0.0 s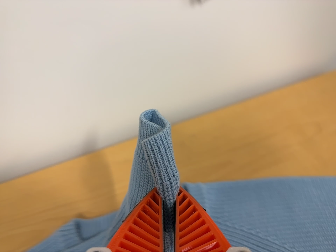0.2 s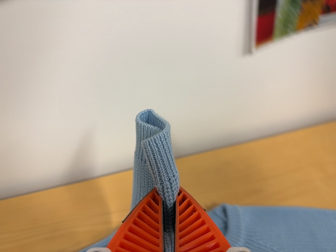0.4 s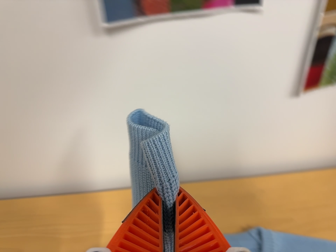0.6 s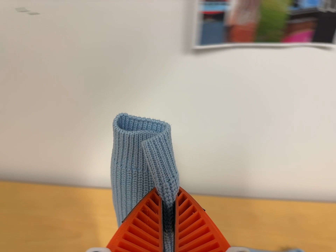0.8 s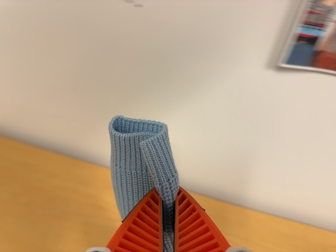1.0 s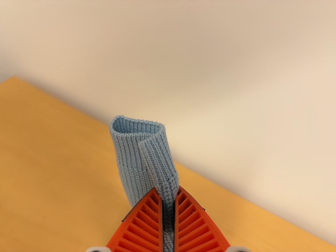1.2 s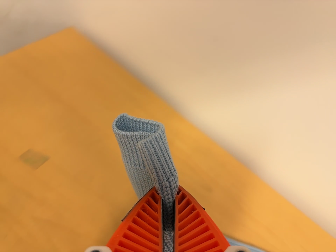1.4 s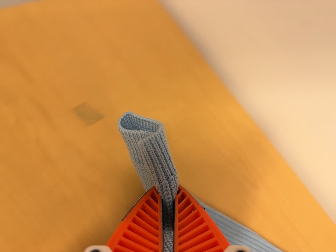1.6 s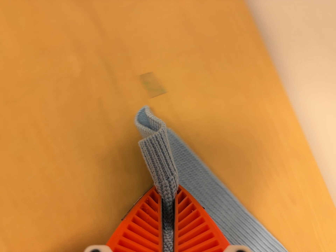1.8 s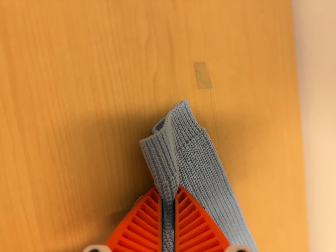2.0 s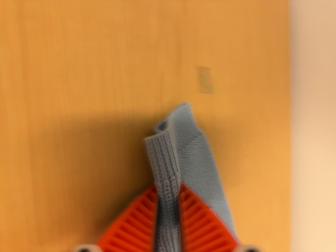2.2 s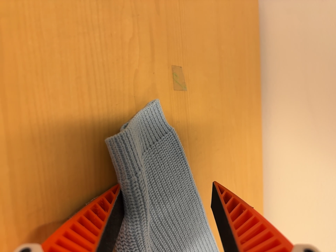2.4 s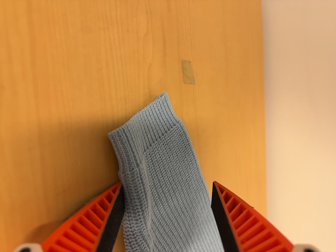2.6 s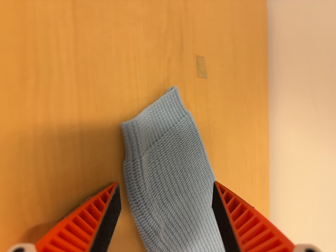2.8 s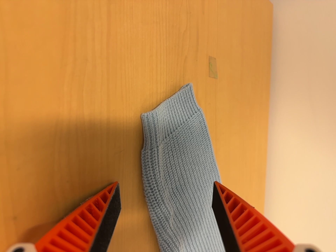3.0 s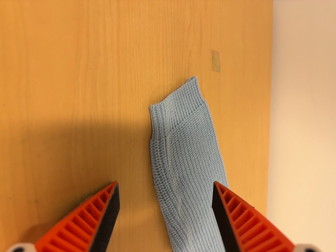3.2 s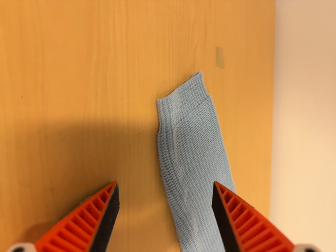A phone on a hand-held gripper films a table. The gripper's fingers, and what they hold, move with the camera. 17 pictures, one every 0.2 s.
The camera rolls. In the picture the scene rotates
clockwise.
0.0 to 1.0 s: The camera pans to its left by about 15 degrees. It travels to its left and backward, about 40 cm, so close, fixed things drift to the right. Its aim tips toward the top of its view by about 10 degrees, and the scene shifts downward. It rolls about its line of sight by about 45 degrees, and the scene rotates clockwise.
1.0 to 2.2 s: The camera travels to its left, about 28 cm, so close, fixed things drift to the right. Its aim tips toward the bottom of its view by about 10 degrees, and the scene shifts upward. It rolls about its line of sight by about 55 degrees, and the scene rotates clockwise.
2.2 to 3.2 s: The camera travels backward, to its left and toward the bottom of its view, about 10 cm, so what stands in front gets smaller.
The film runs backward here.
